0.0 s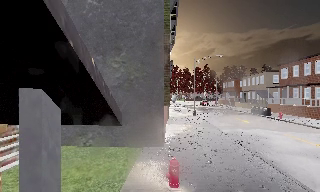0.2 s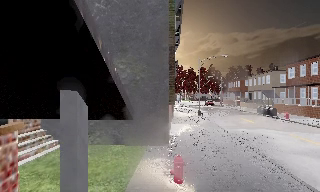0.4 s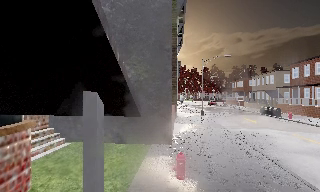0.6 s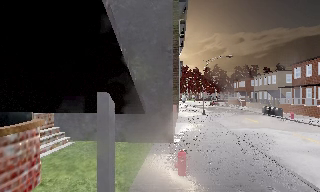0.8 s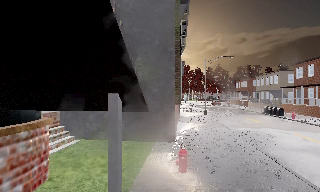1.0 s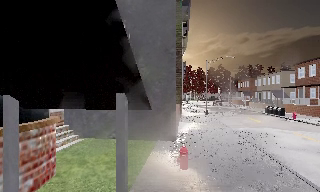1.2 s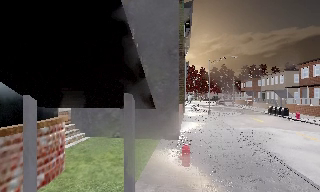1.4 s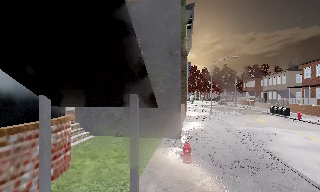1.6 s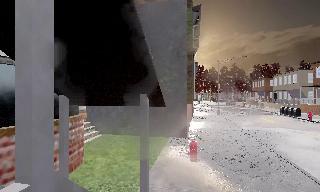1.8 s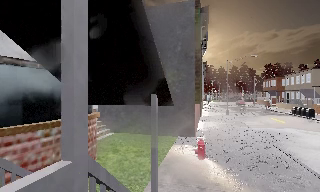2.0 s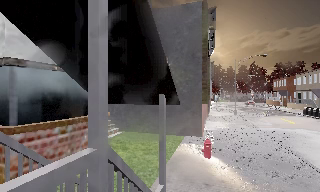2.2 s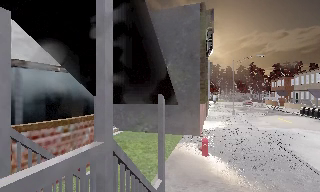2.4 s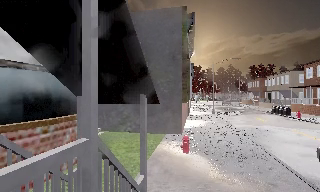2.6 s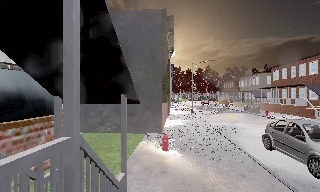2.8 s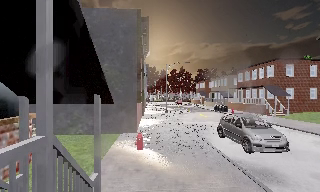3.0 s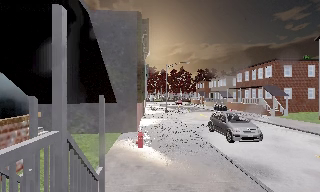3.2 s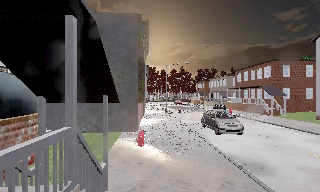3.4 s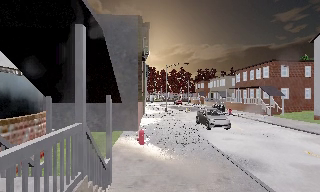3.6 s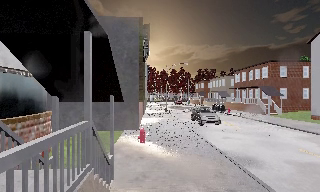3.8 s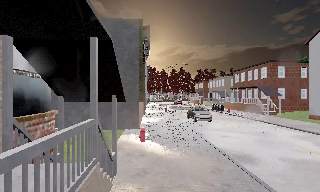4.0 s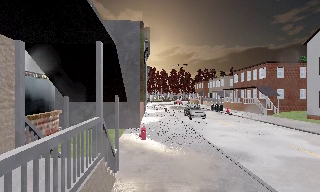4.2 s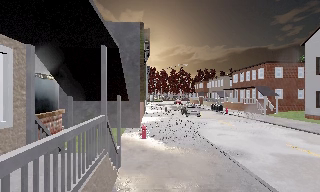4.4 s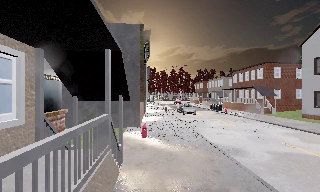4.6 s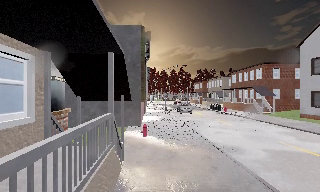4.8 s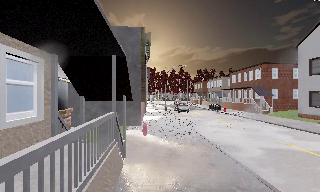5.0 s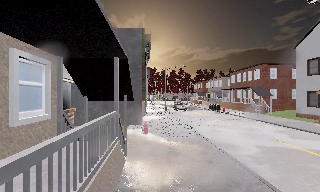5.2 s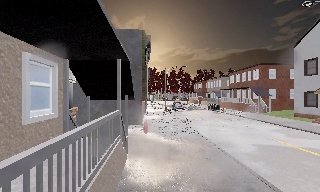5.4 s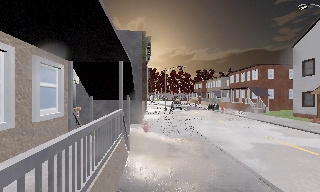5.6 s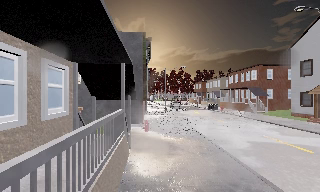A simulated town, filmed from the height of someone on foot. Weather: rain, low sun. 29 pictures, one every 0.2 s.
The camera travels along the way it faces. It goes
backward.
0.0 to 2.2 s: The camera swings to its left by about 15 degrees, and the scene slides to the right. It travels backward, about 2.5 m, so what stands in front gets smaller.
2.2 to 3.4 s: The camera swings to its right by about 20 degrees, and the scene slides to the left. It travels backward, about 1.5 m, so what stands in front gets smaller.
3.4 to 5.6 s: The camera travels backward, about 3 m, so what stands in front gets smaller.
The film runs backward here.
